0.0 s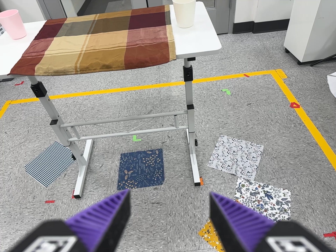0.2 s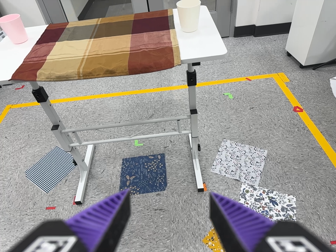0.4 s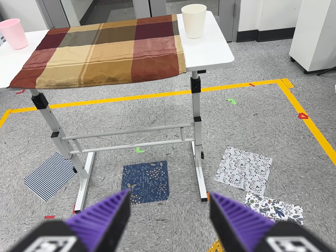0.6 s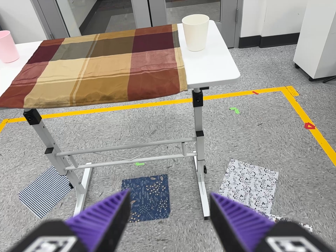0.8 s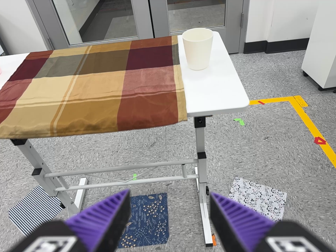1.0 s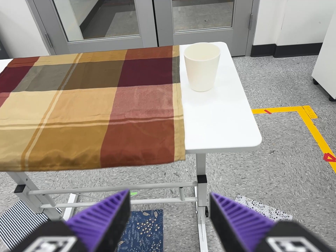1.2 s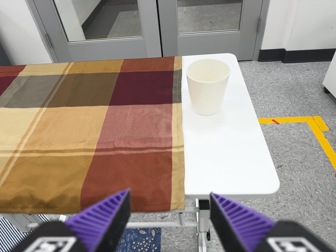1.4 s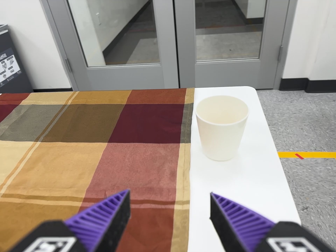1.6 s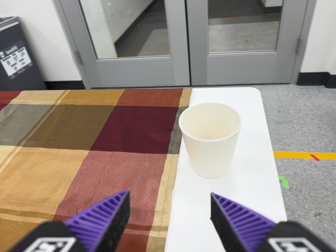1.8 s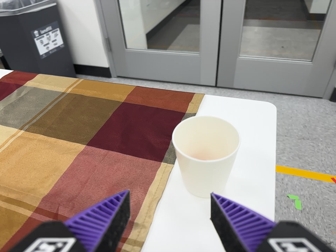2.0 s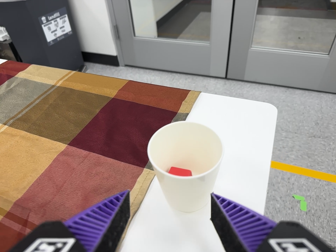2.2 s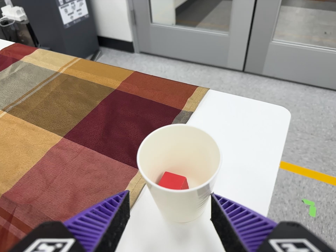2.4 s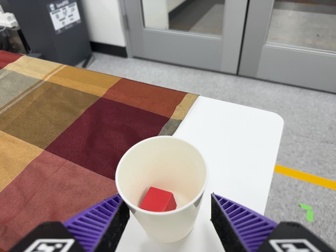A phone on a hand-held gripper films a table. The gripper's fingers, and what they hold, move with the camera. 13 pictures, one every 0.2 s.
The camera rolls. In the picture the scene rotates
clockwise.
0.0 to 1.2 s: The camera travels forward and toward the top of its view, about 50 cm, so what stands in front looms larger.
1.2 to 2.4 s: The camera pans to its left by about 20 degrees. It travels forward, to its right and toward the top of its view, about 30 cm, so what stands in front looms larger. It rolls about its line of sight by about 15 degrees, and the scene rotates clockwise.
The film runs forward here.
